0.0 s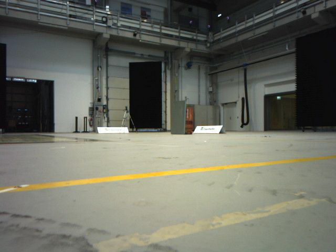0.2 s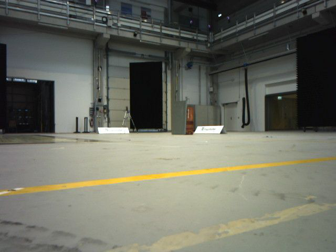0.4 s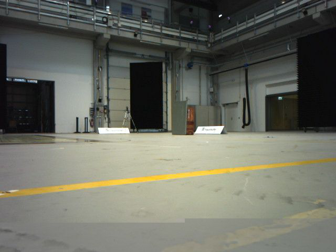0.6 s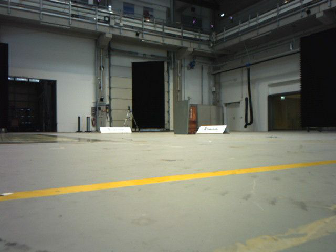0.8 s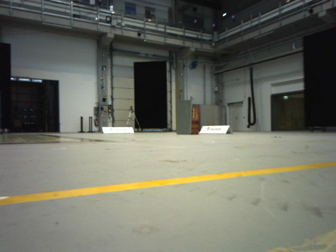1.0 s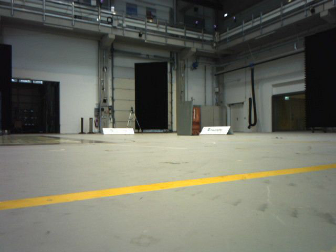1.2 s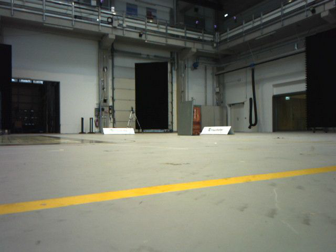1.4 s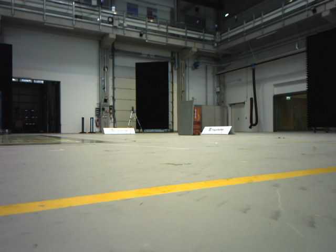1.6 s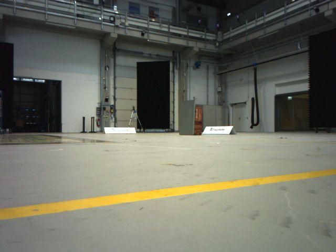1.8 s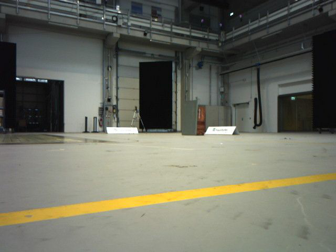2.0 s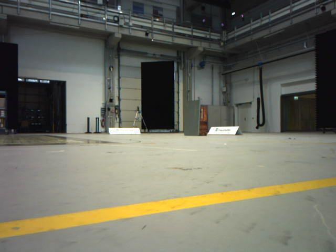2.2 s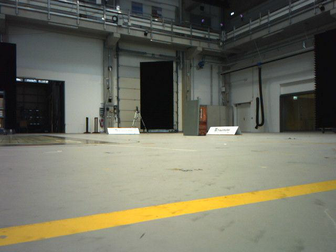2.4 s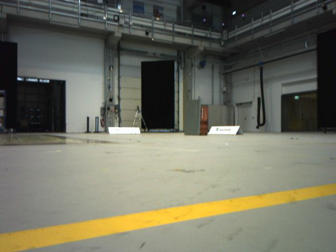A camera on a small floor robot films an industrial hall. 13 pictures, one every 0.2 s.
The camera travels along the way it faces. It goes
forward.
0.0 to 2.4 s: The camera travels forward, about 0.5 m, so what stands in front looms larger.
The film runs forward here.
